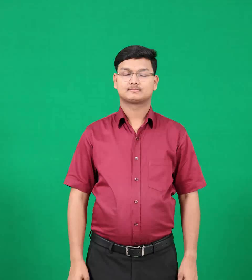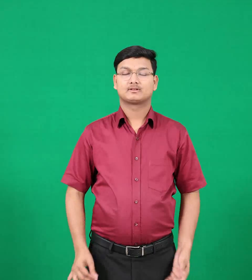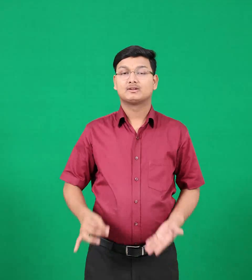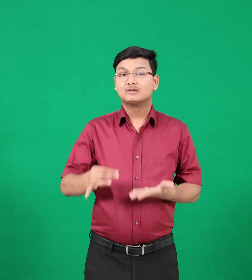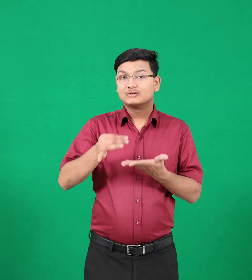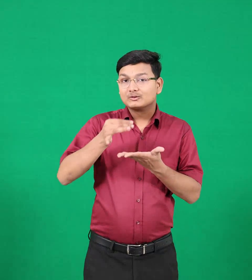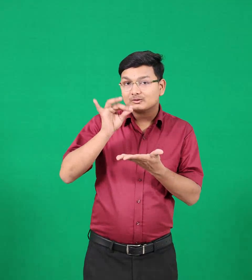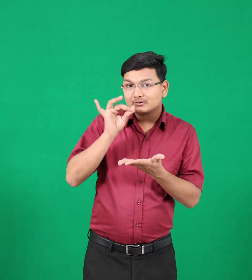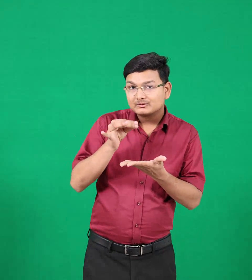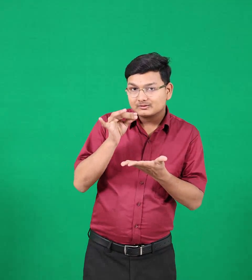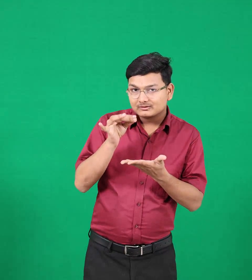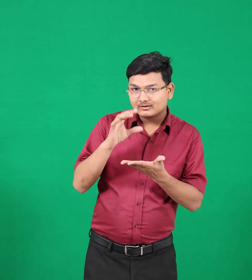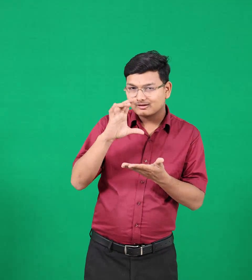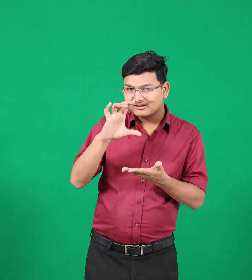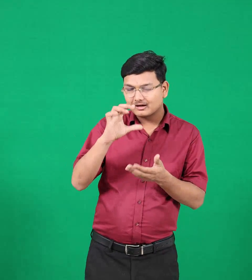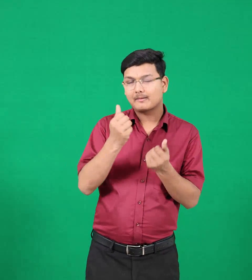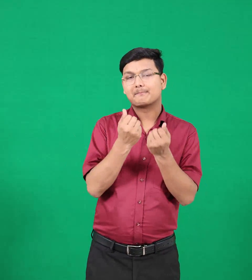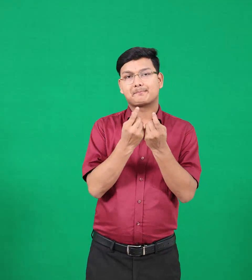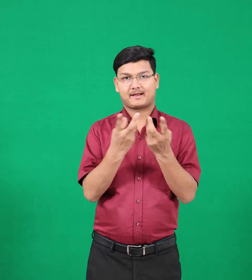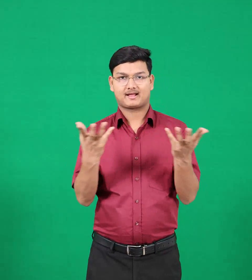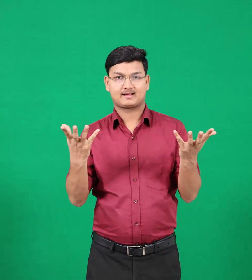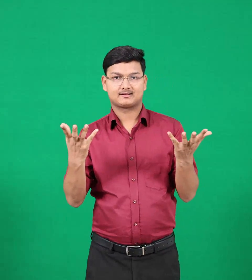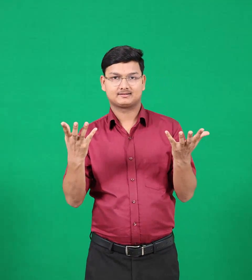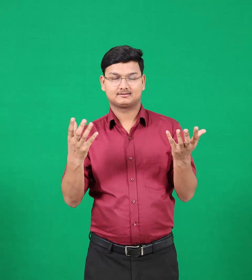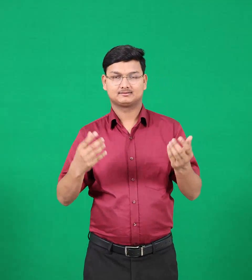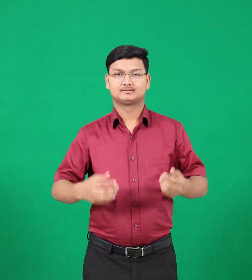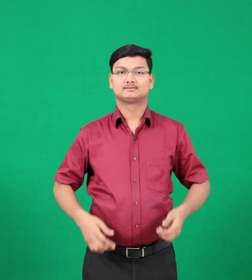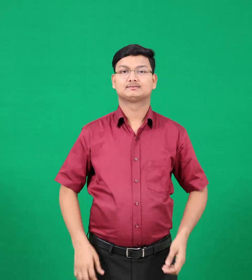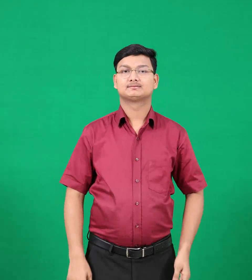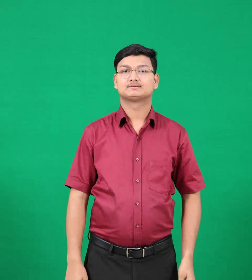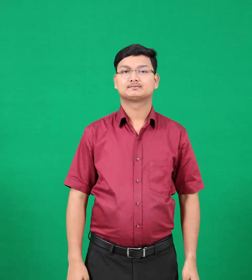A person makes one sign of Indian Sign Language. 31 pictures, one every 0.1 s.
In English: cups
